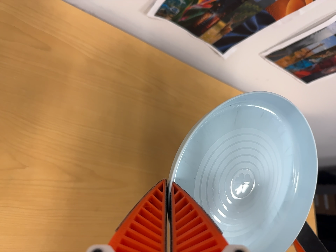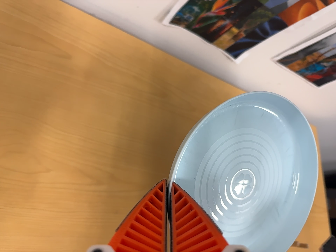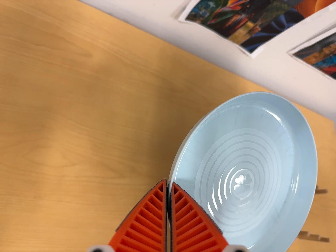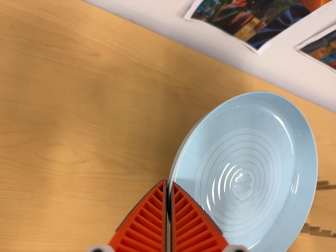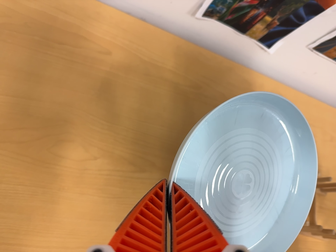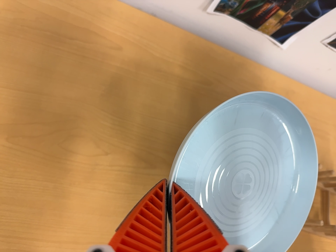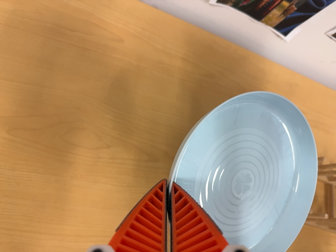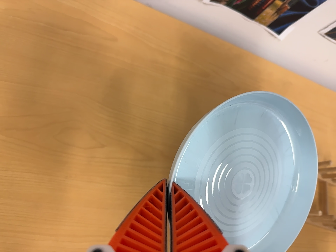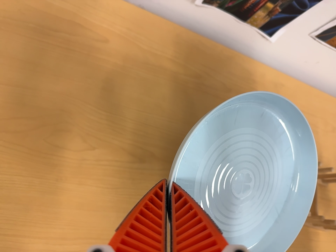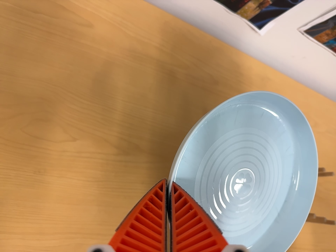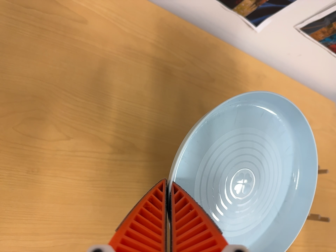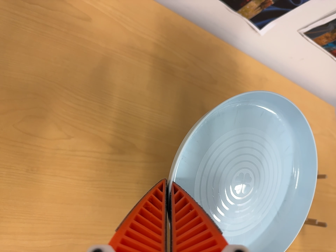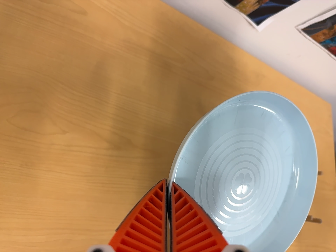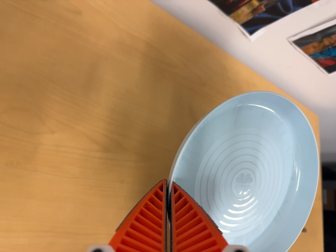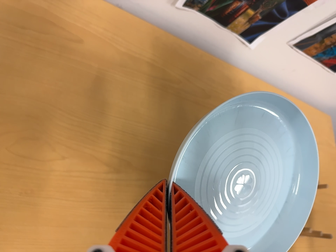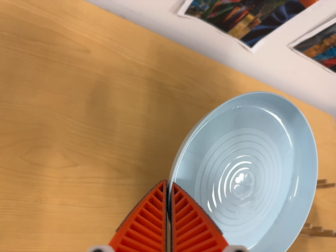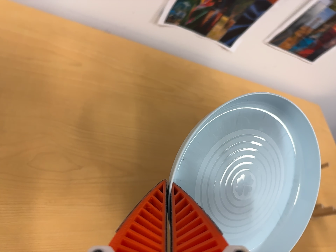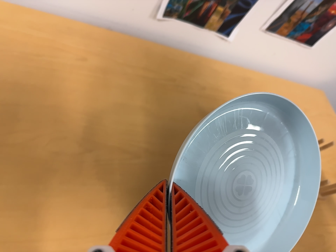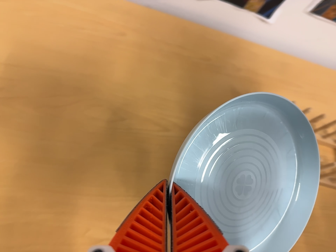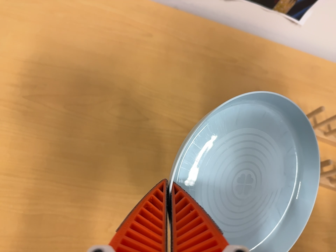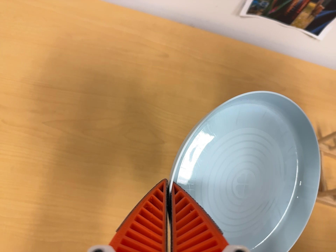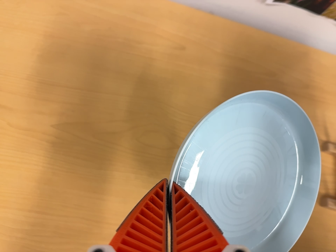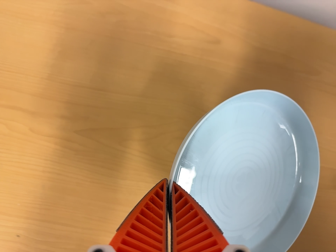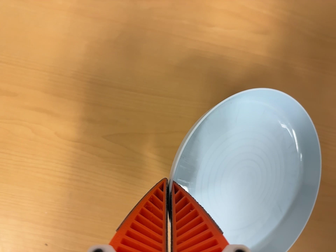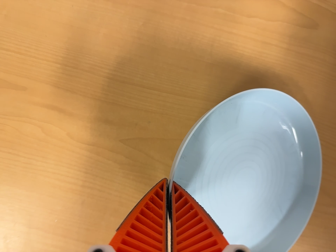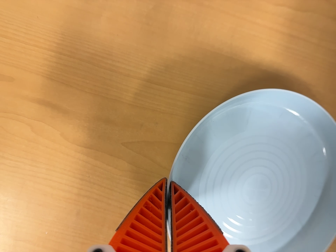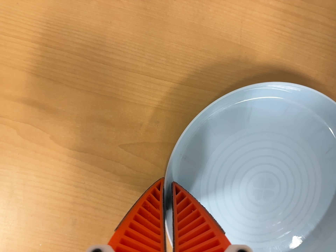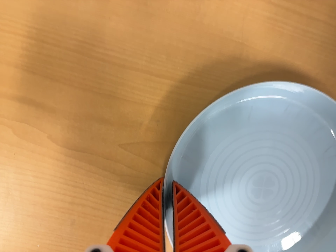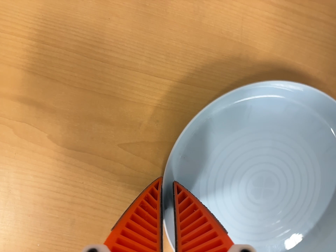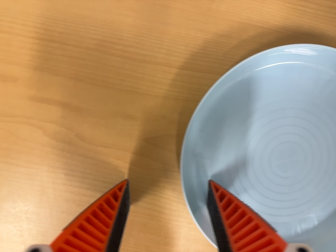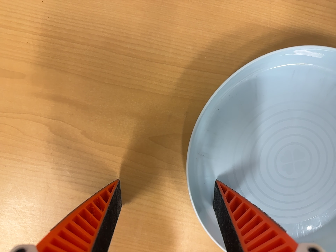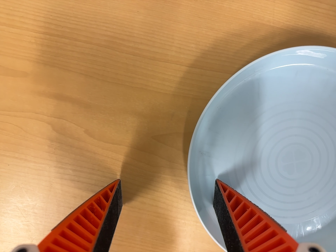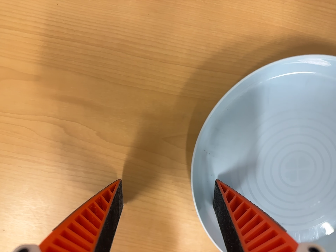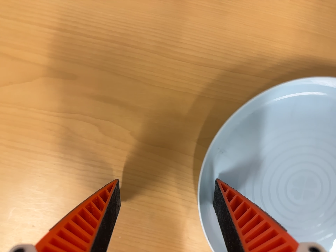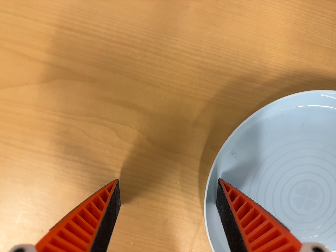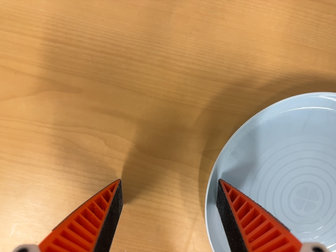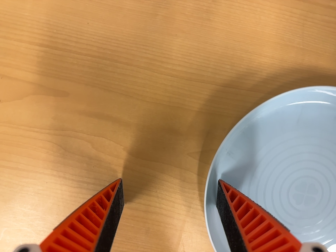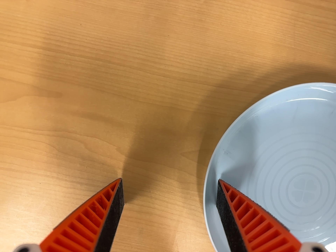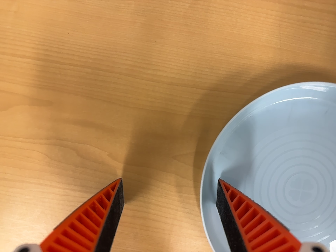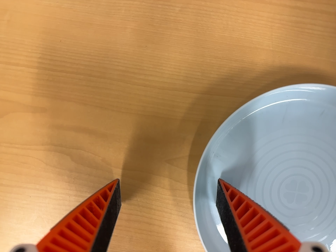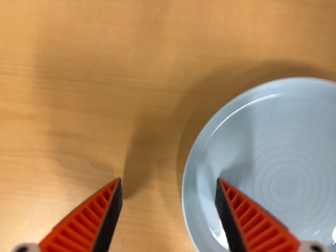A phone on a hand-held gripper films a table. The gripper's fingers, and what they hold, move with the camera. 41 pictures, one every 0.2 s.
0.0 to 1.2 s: The camera travels to its left, about 6 cm, so close, fixed things drift to the right.
1.2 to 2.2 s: The camera shifts only a little, or ends up much as it began.
2.2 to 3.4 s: The camera travels toward the bottom of its view and backward, about 10 cm. Its aim tips toward the top of its view by about 10 degrees. It rolls about its line of sight by about 15 degrees, and the scene rotates counterclockwise.
3.4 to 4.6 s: The scene slides to the right, as the camera pans about 25 degrees to its left. It travels toward the top of its view and forward, about 18 cm. Its aim tips toward the bottom of its view by about 20 degrees. It rolls about its line of sight by about 15 degrees, and the scene rotates clockwise.
4.6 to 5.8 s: The camera travels forward and toward the top of its view, about 12 cm, so what stands in front looms larger. Its aim tips toward the bottom of its view by about 10 degrees.
5.8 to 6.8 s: The camera travels to its left, about 5 cm, so close, fixed things drift to the right.
6.8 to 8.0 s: The camera travels to its right, about 6 cm, so close, fixed things drift to the left. It rolls about its line of sight by about 10 degrees, and the scene rotates counterclockwise.
The film runs backward here.
